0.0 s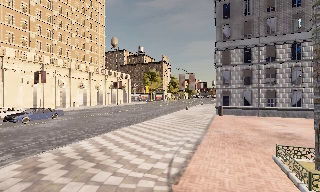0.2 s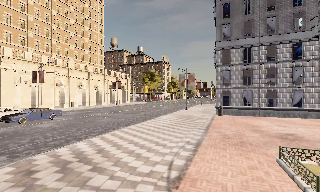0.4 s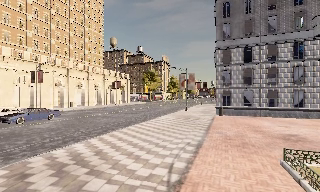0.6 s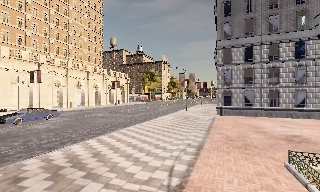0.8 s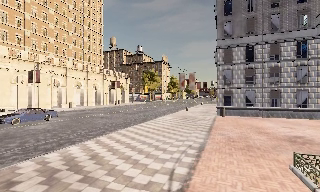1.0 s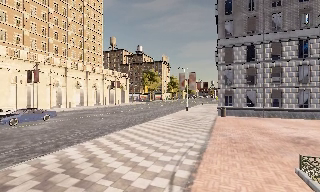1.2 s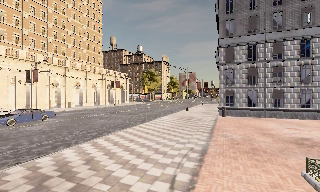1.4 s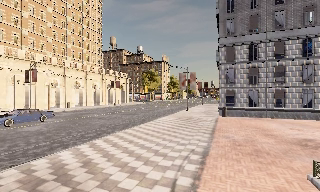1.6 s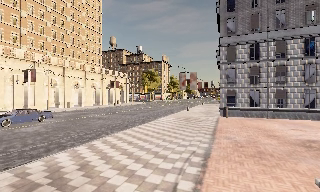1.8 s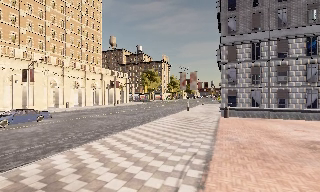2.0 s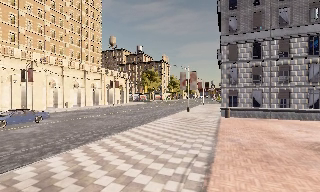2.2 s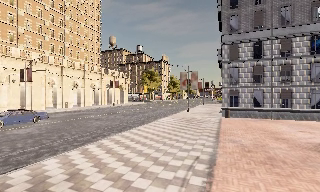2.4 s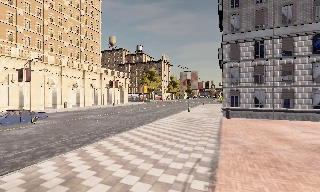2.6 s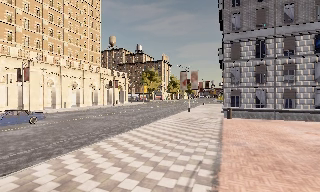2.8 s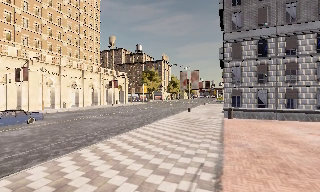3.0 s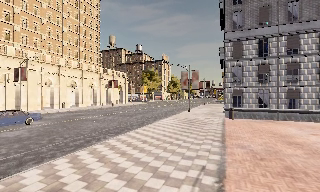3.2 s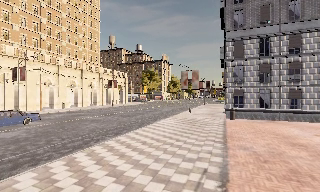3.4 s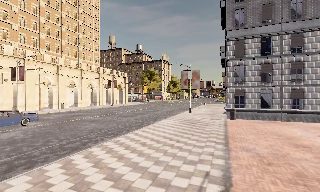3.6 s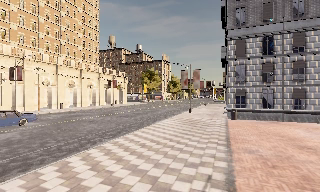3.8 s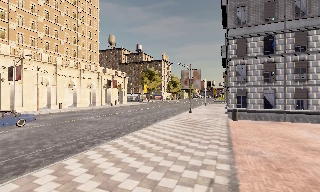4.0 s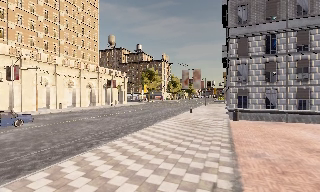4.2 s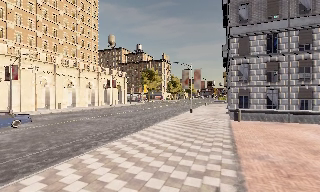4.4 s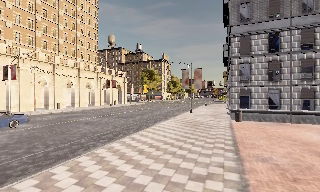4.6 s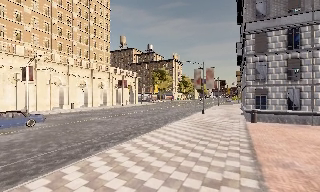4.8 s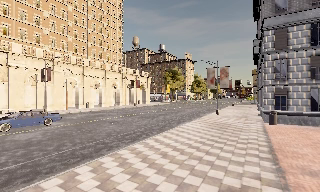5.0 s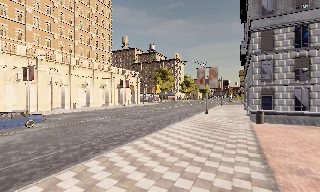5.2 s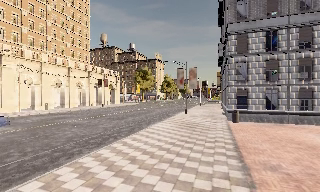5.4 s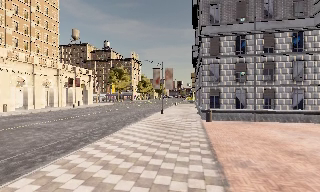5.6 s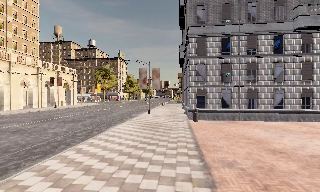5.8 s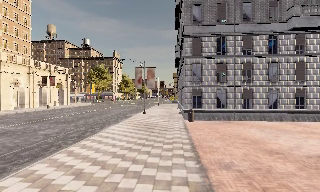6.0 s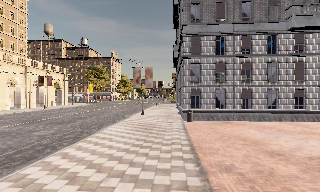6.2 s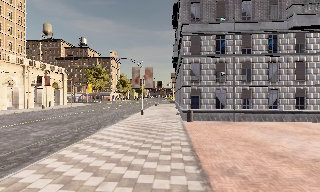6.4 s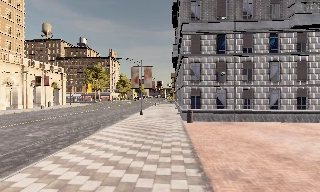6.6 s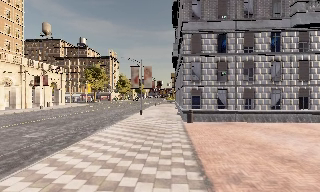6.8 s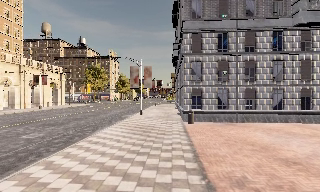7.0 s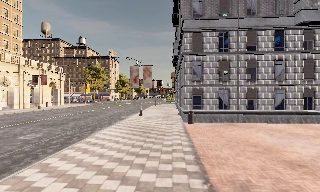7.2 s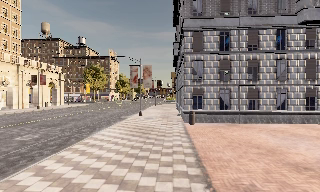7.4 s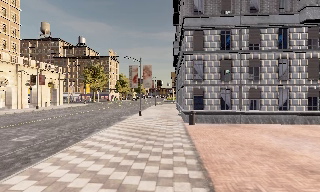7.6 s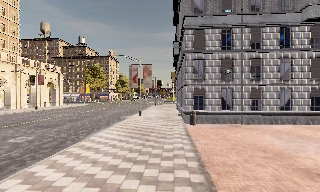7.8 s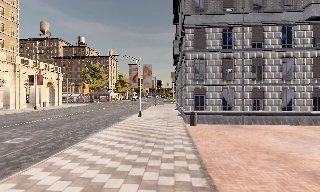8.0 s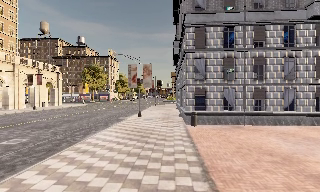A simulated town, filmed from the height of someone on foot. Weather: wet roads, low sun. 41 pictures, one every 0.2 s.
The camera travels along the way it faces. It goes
forward.
0.0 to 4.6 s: The camera travels forward, about 5 m, so what stands in front looms larger.
4.6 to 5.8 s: The camera swings to its right by about 20 degrees, and the scene slides to the left. It travels forward, about 1.5 m, so what stands in front looms larger.
5.8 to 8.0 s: The camera travels forward, about 2.5 m, so what stands in front looms larger.
The film runs forward here.
